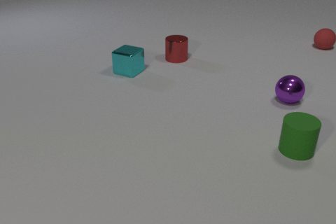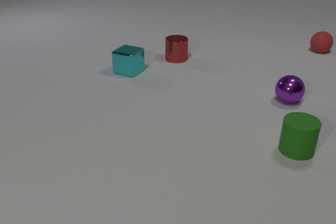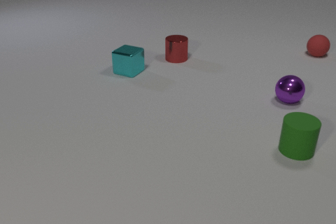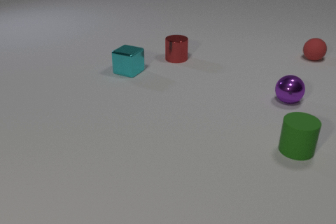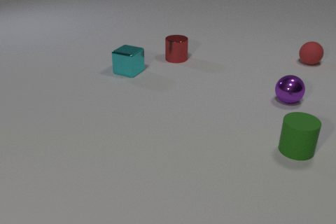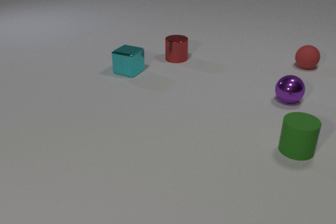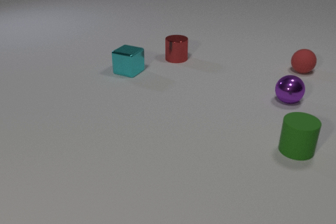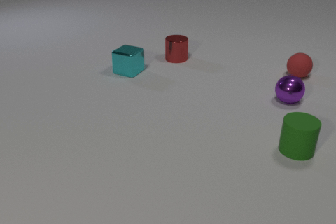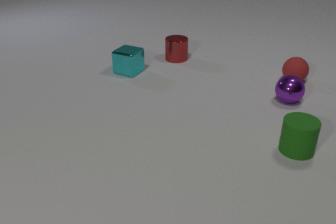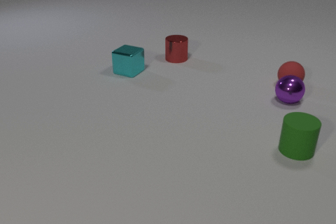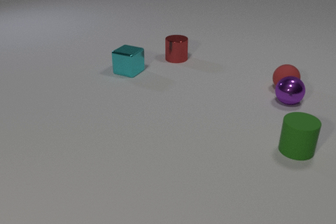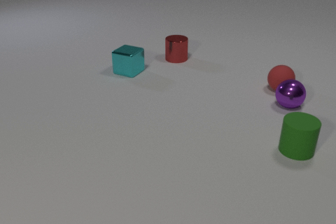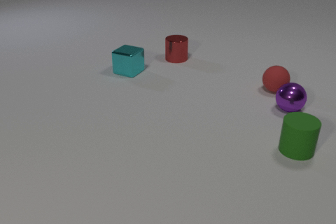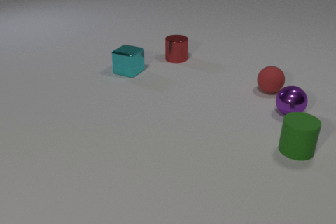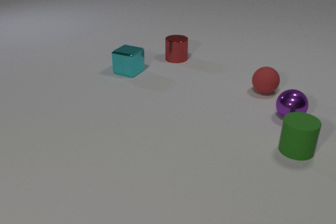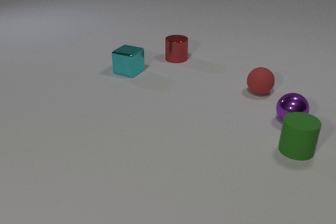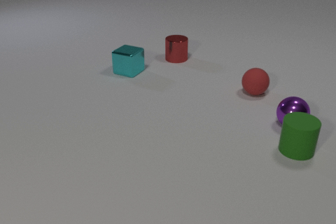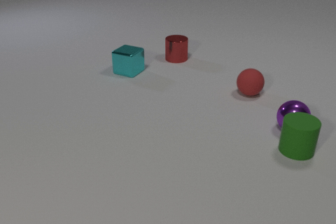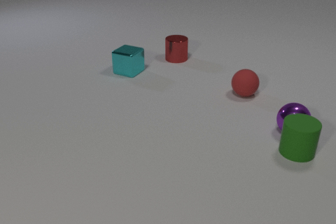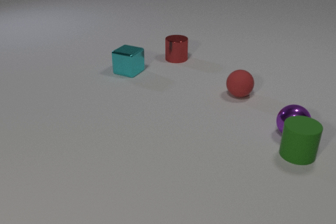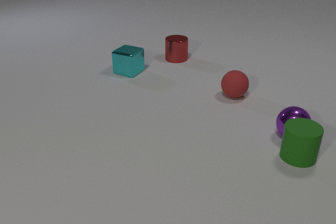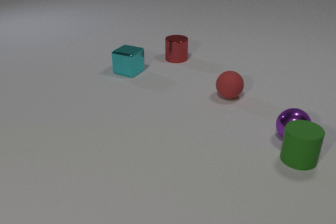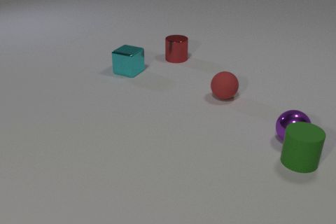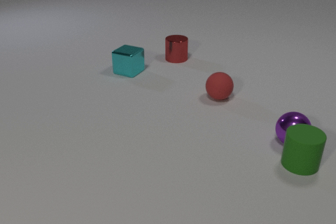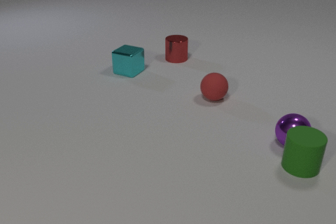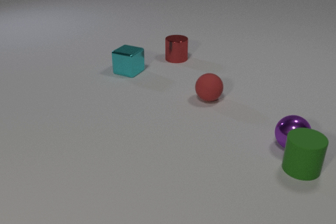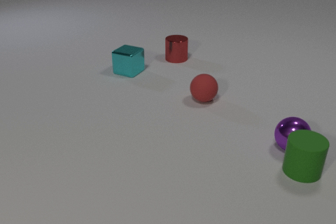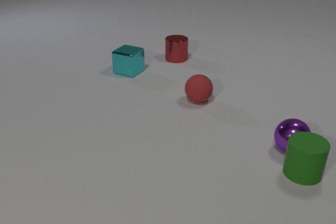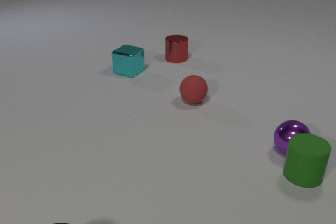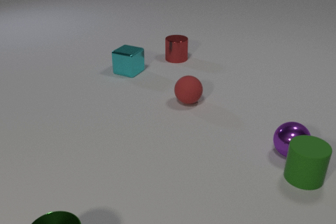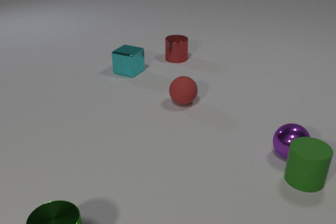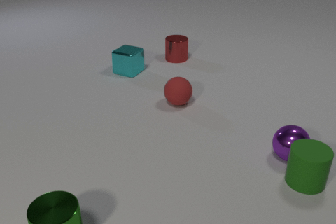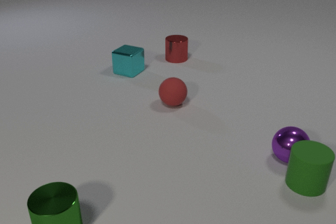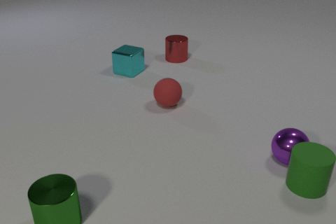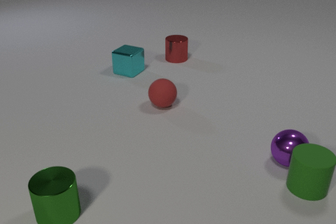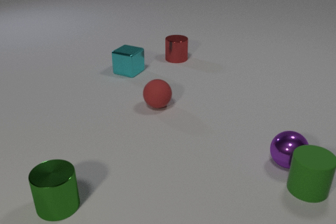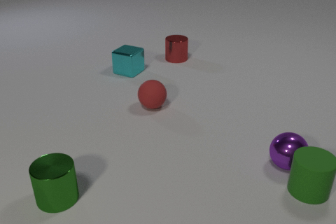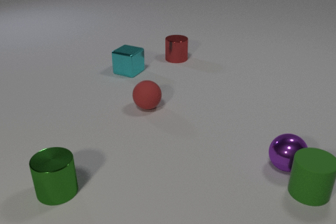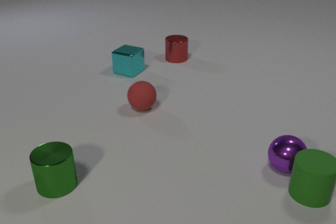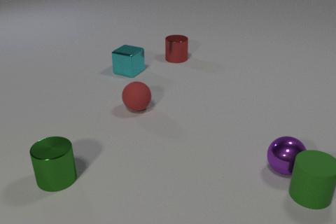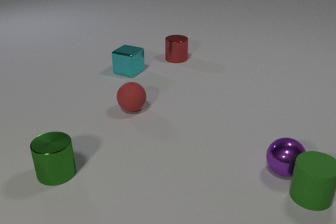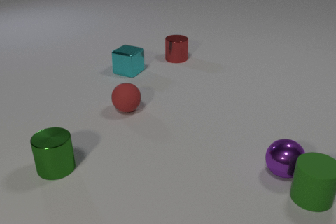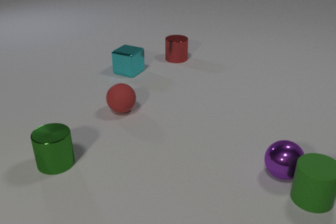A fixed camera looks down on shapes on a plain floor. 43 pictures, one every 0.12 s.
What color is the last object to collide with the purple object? green.
What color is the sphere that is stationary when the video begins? purple.
What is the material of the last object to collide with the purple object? rubber.
0.00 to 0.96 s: The red rubber sphere rolls toward the camera.
0.96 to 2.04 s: The red rubber sphere rolls toward the camera and to the left. The purple metal sphere rolls toward the camera. The red rubber sphere and the purple metal sphere collide.
2.04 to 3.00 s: The red rubber sphere rolls to the left and toward the camera. The purple metal sphere rolls toward the camera. The green rubber cylinder slides toward the camera. The purple metal sphere and the green rubber cylinder collide.
3.00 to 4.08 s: The red rubber sphere rolls to the left. The purple metal sphere rolls toward the camera. The green metal cylinder comes in at the bottom edge, slides away from the camera. The green rubber cylinder slides toward the camera.
4.08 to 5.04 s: The red rubber sphere rolls to the left. The purple metal sphere rolls toward the camera. The green metal cylinder slides away from the camera. The green rubber cylinder slides toward the camera.
